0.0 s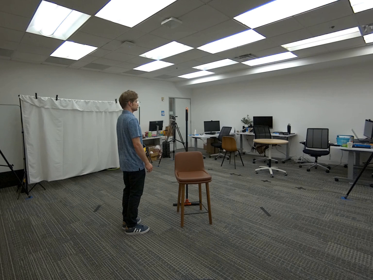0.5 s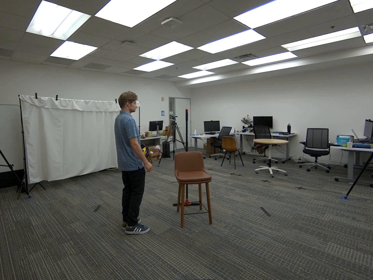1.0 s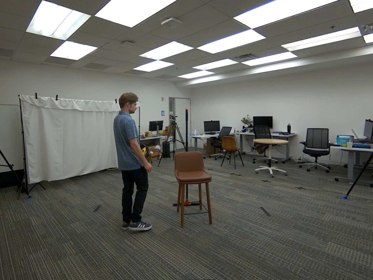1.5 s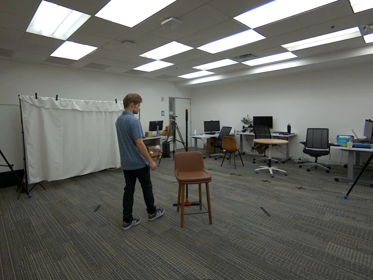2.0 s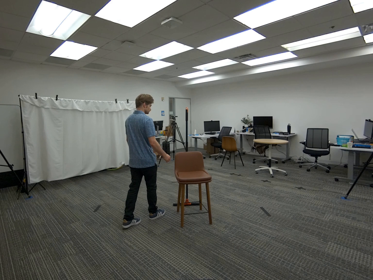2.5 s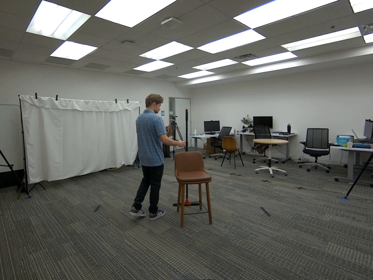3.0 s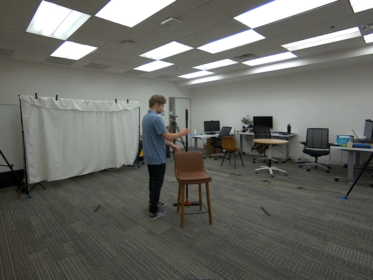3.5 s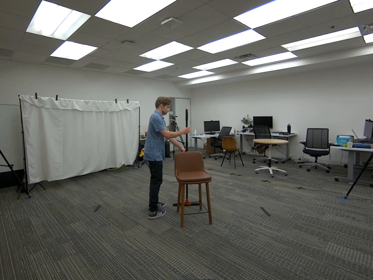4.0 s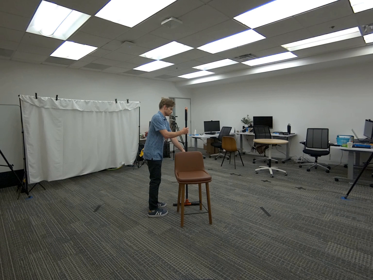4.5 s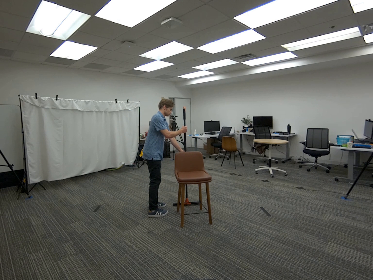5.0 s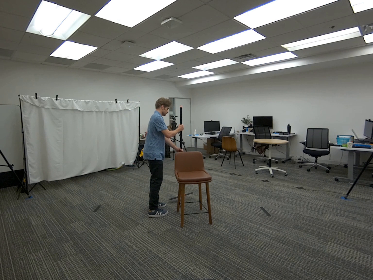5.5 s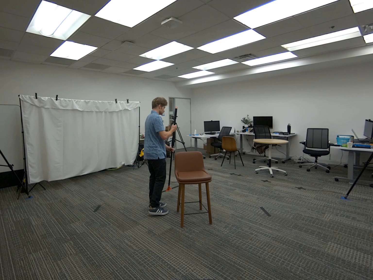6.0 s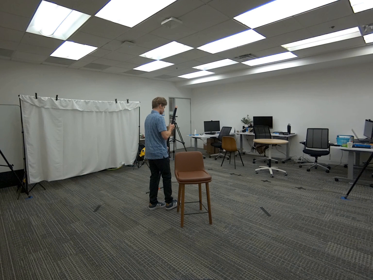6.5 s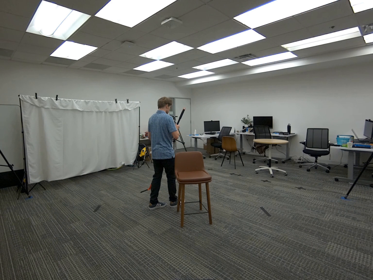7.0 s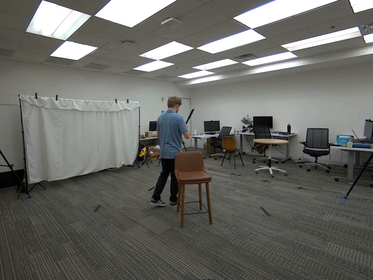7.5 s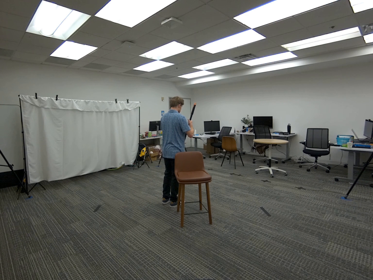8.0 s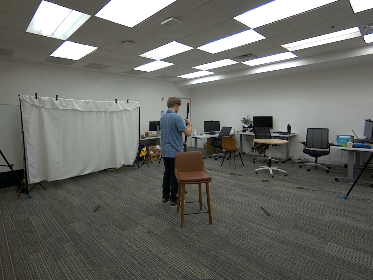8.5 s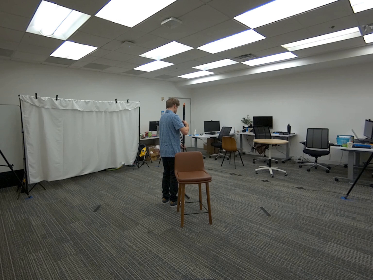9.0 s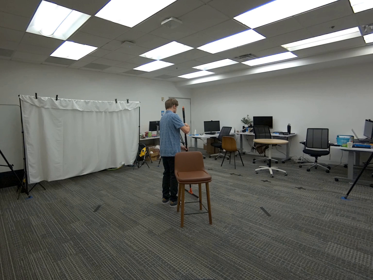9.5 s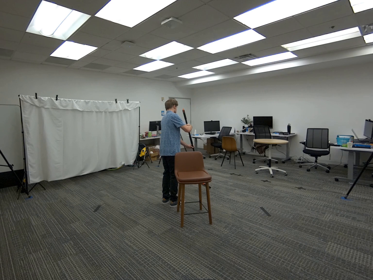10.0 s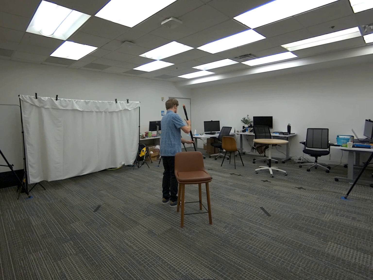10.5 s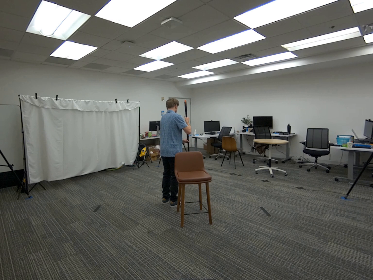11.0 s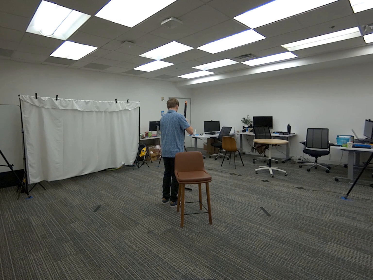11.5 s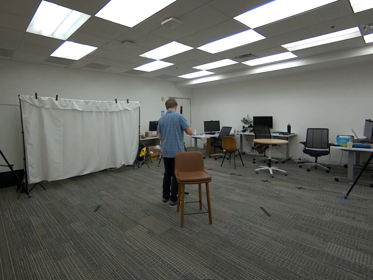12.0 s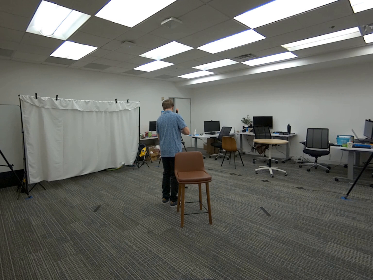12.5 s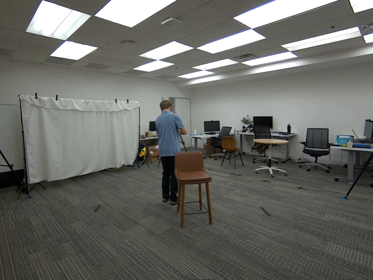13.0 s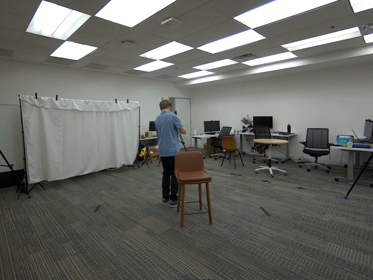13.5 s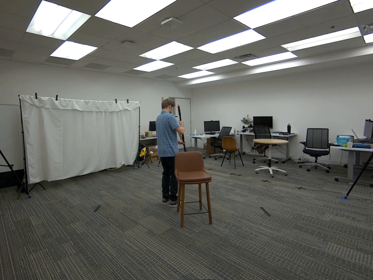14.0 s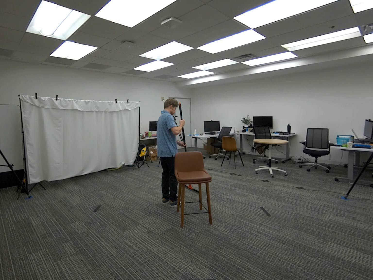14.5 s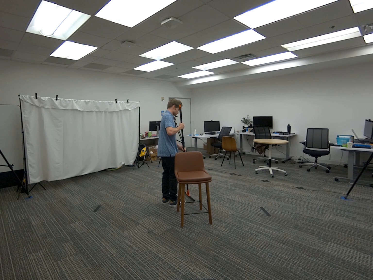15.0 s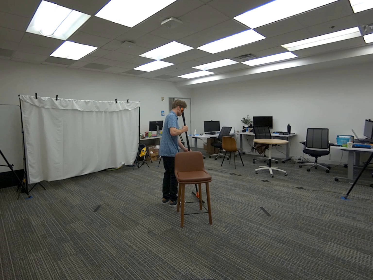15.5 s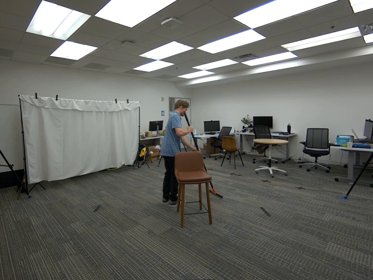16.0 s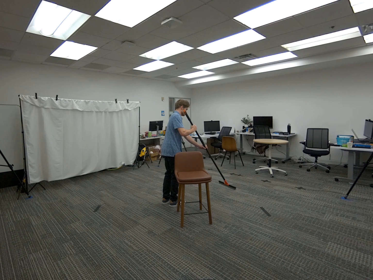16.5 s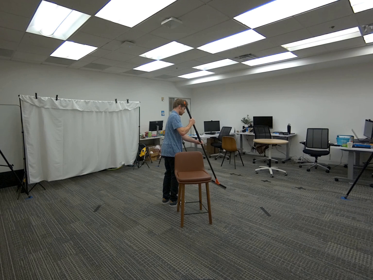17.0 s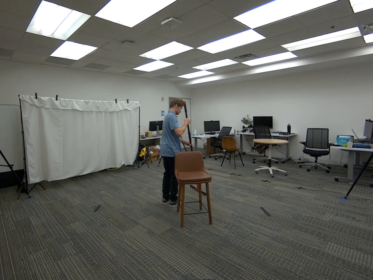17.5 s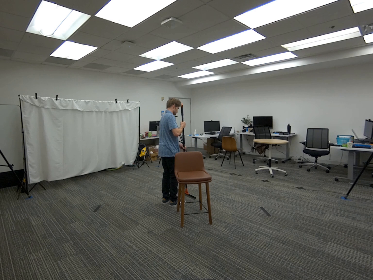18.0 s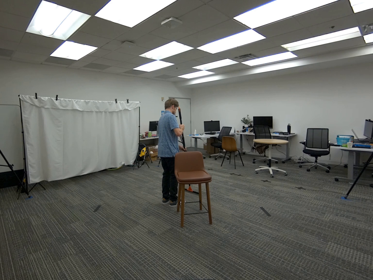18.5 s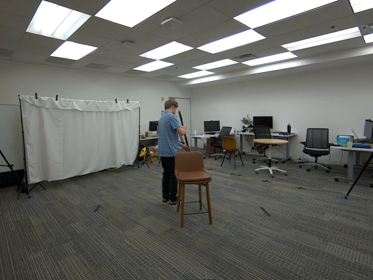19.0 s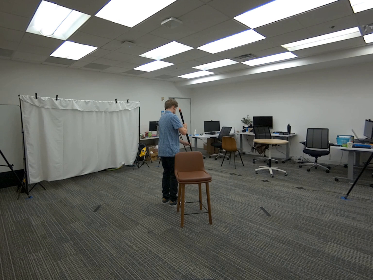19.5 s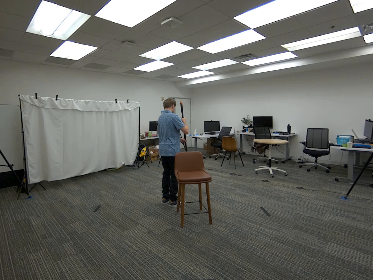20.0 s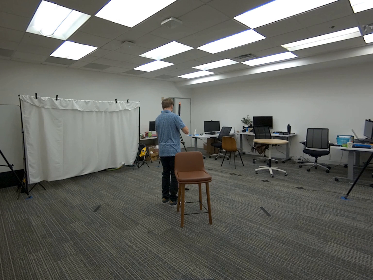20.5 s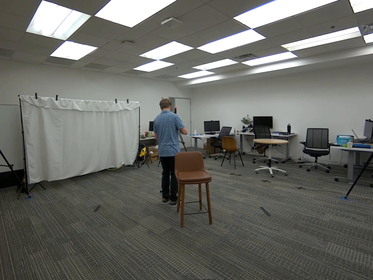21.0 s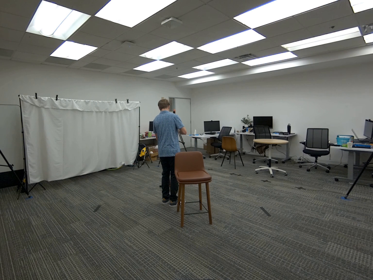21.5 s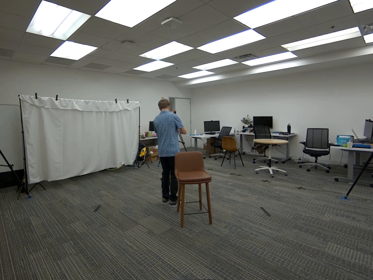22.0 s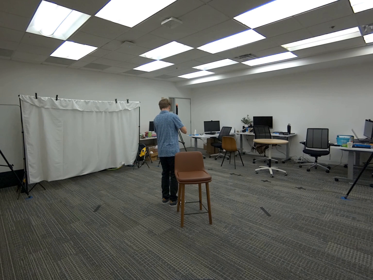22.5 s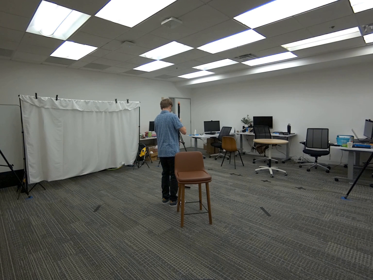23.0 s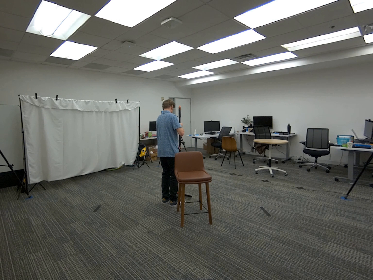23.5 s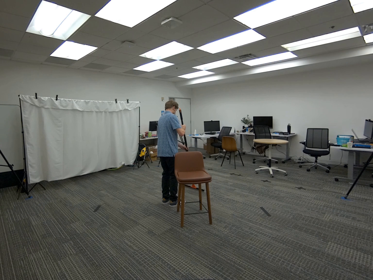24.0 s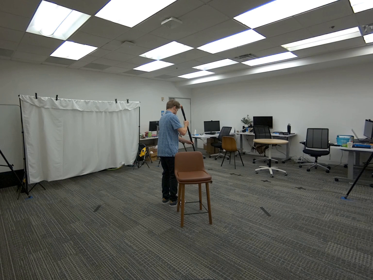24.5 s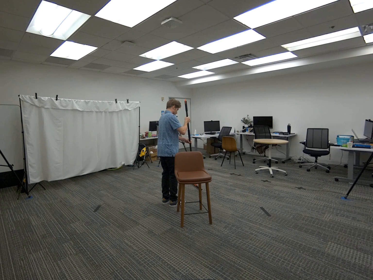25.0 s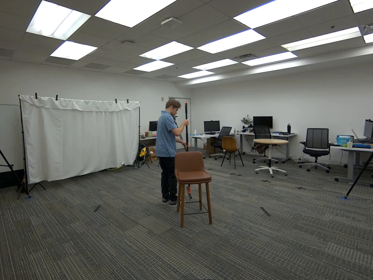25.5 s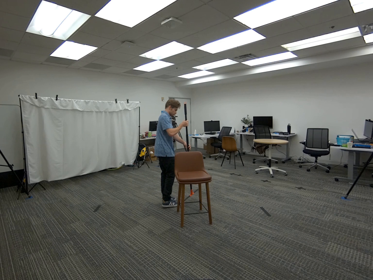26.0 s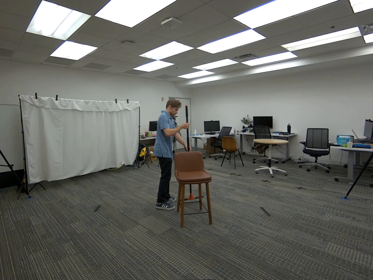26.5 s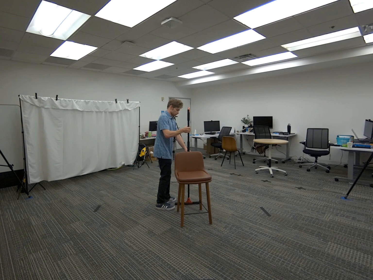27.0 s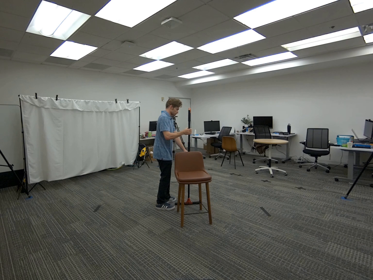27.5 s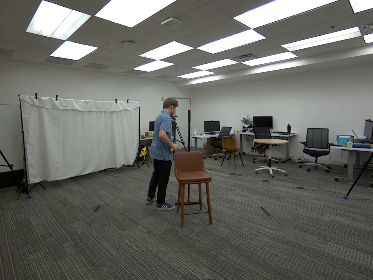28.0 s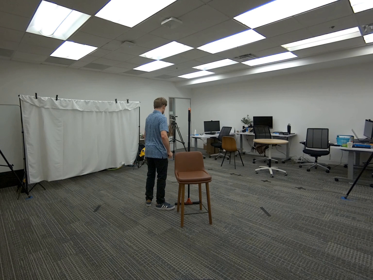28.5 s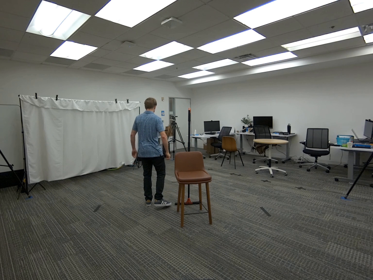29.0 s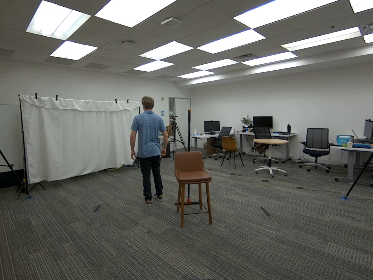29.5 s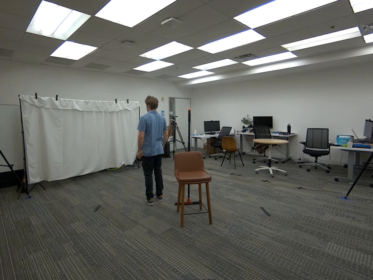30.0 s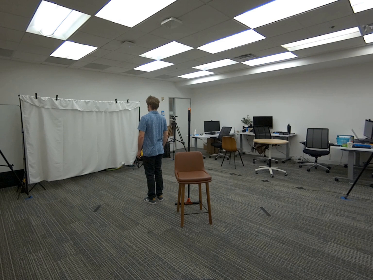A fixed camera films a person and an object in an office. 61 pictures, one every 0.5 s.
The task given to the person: Walk over to the squeegee leaning on the tall bar stool and using both hands to pick up the squeegee proceed to hold the squeegee infront of you and perform sweeping motions towards you.
